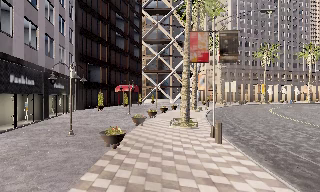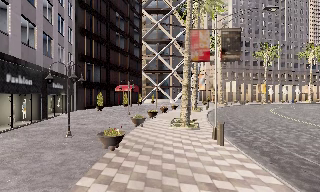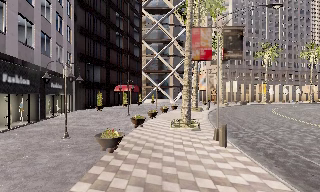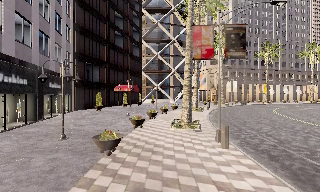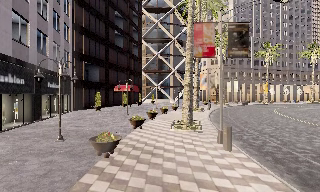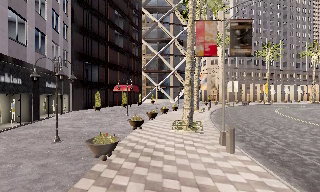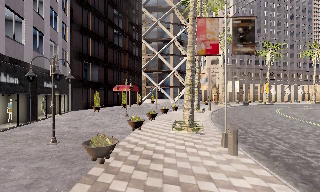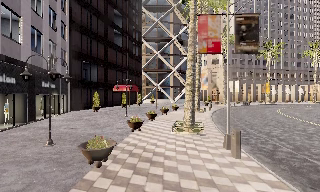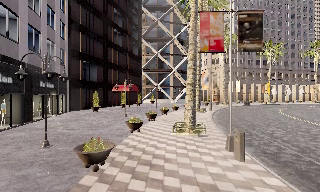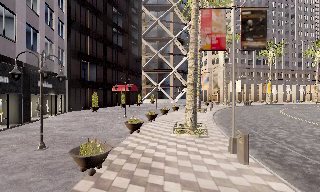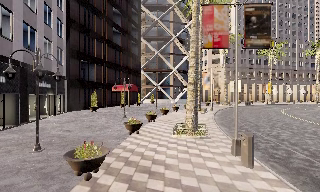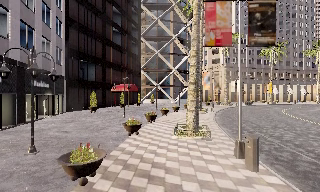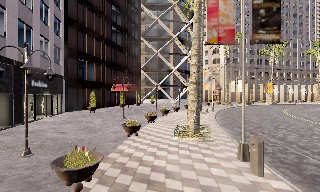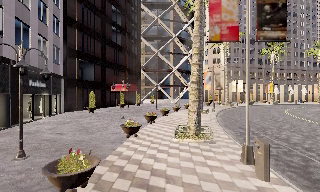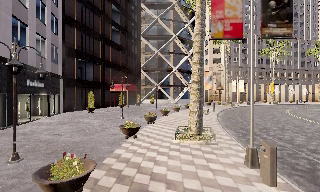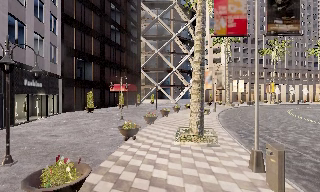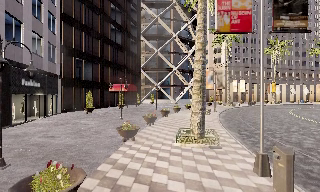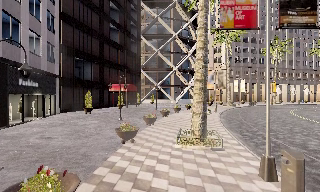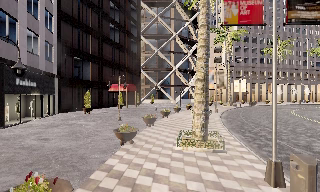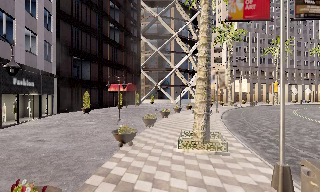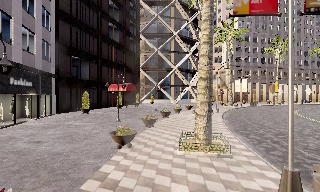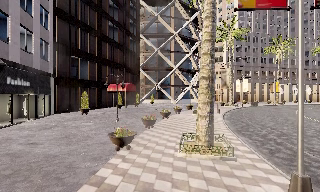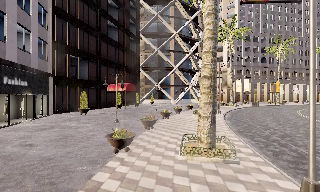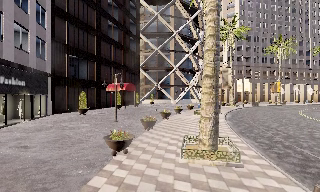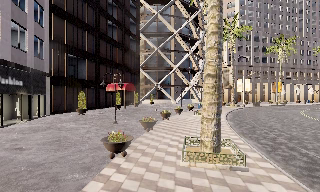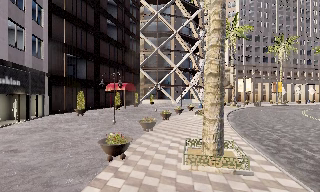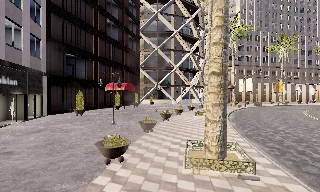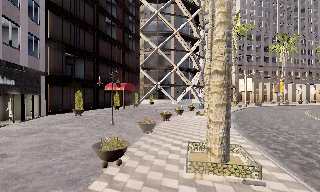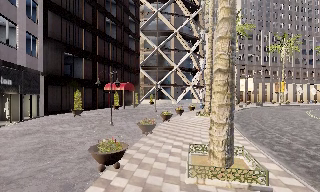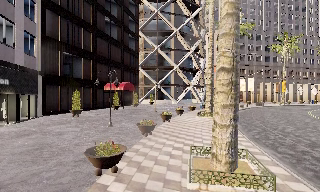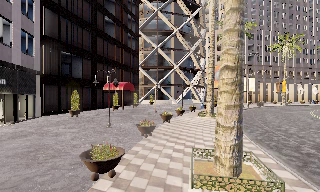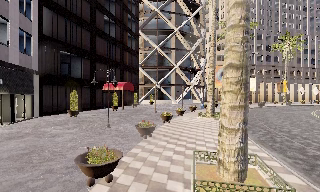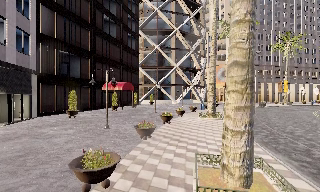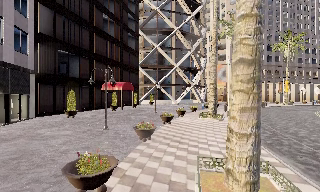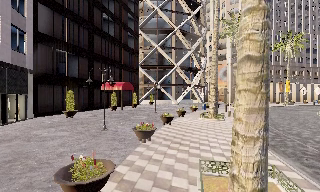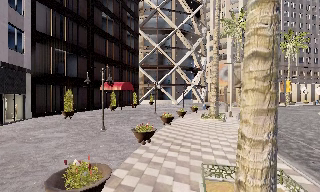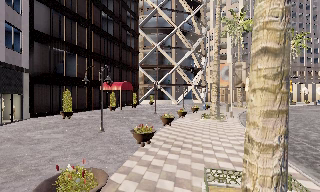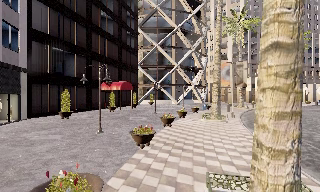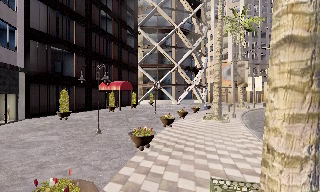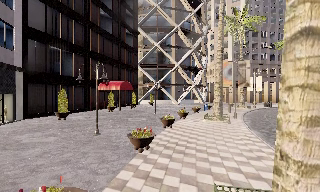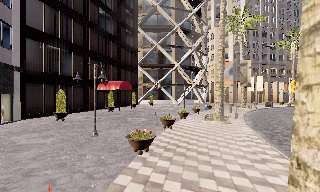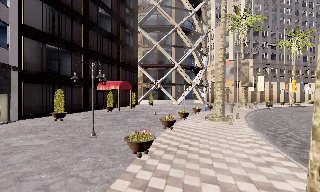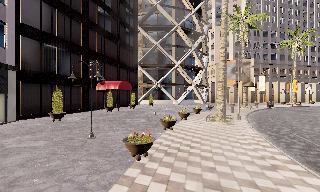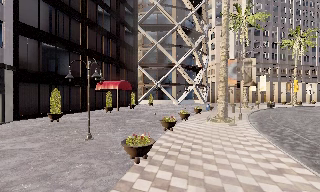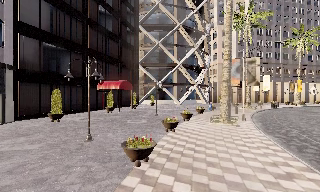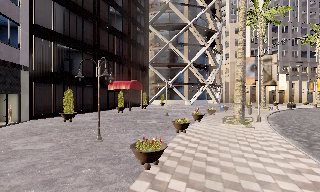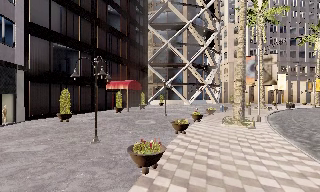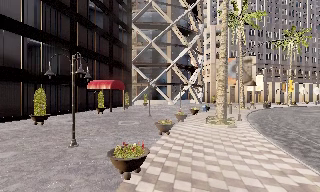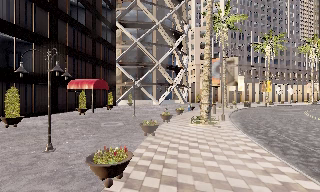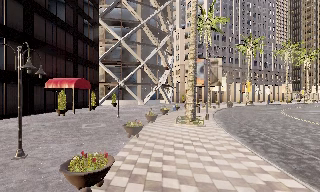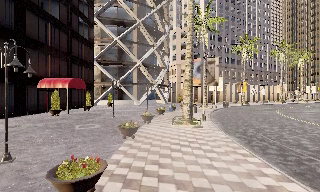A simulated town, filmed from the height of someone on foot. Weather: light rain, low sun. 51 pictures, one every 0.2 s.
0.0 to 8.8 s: The camera travels forward, about 13 m, so what stands in front looms larger.
8.8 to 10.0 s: The camera pans to its right, which is clockwise from overhead, by about 15 degrees. It travels forward, about 1.5 m, so what stands in front looms larger.
The film runs forward here.
